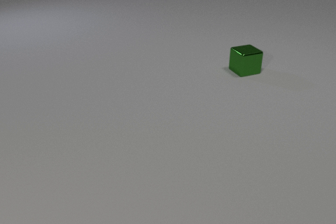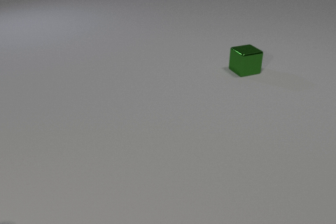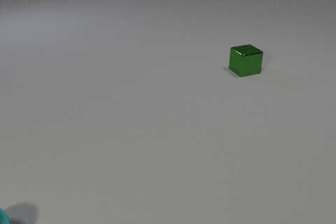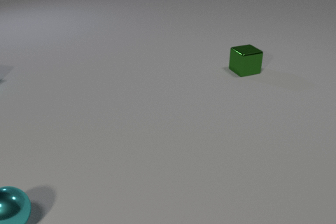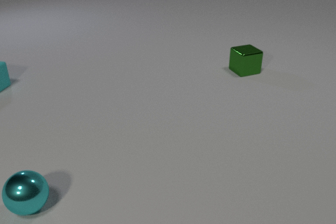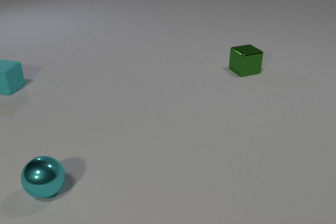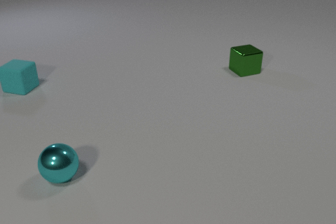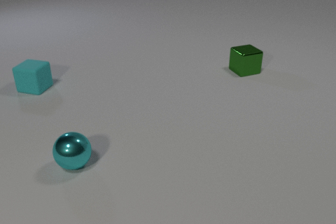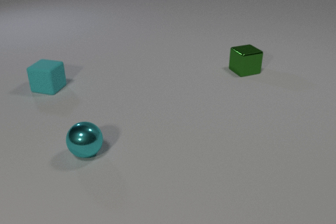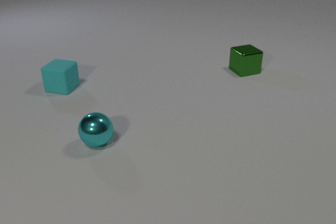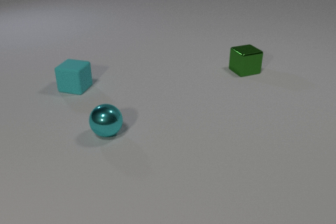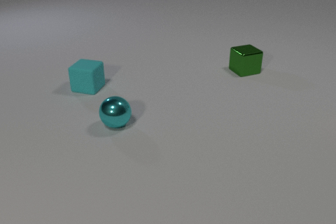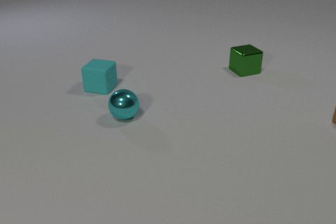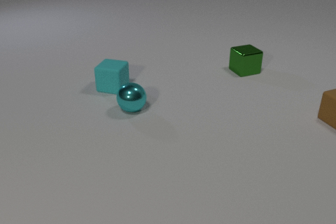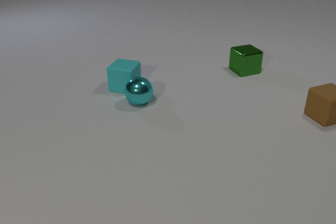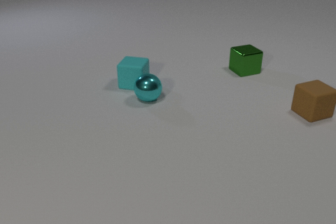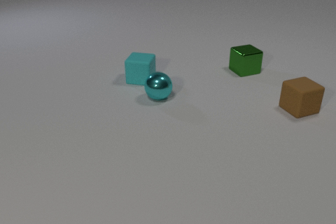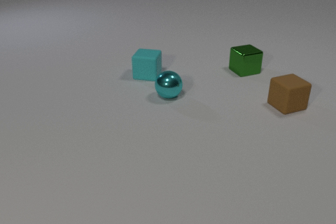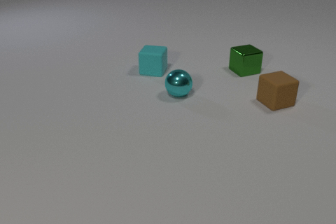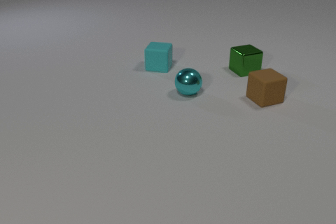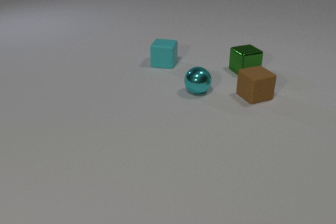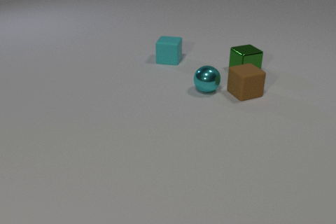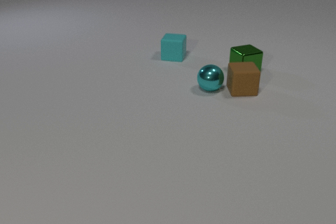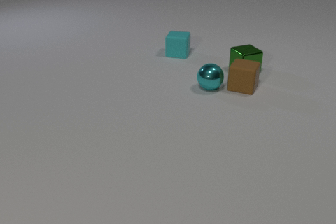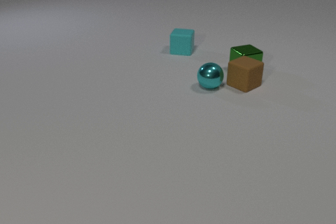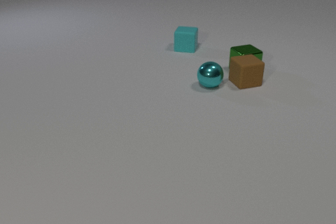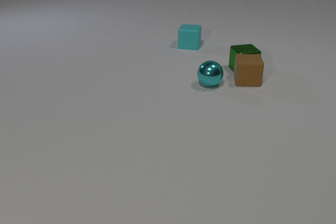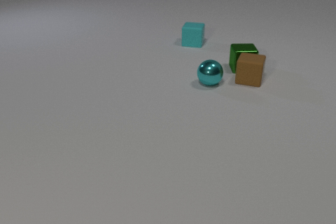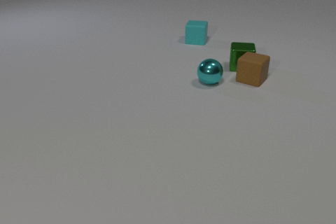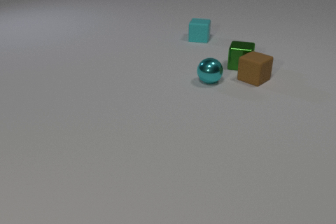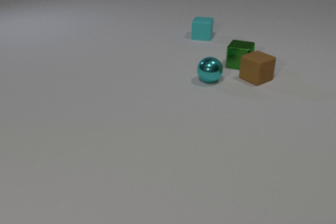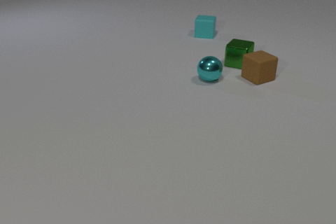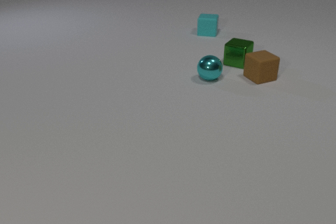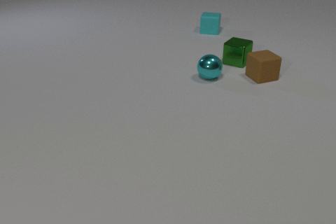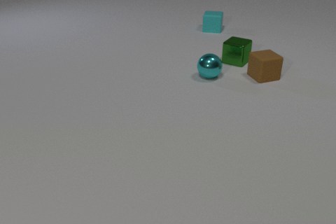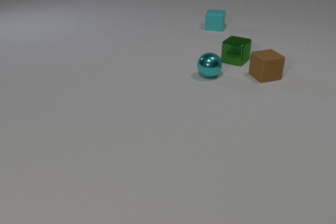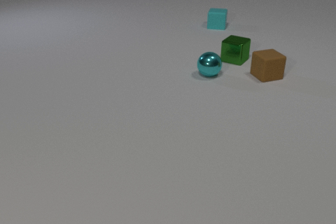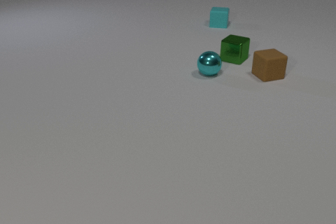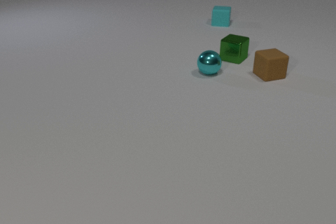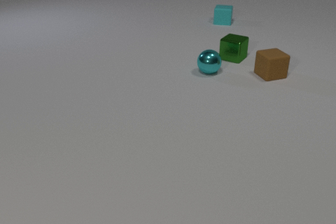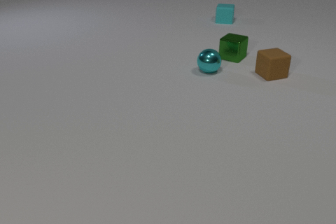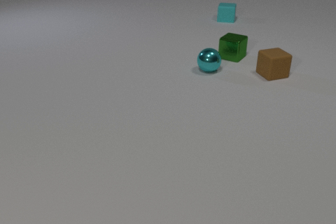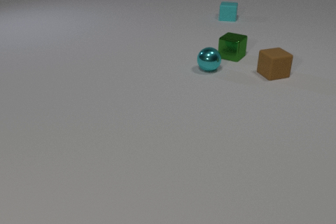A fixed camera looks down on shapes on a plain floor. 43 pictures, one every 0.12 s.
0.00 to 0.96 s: The cyan metal sphere comes in at the bottom edge, rolls away from the camera and to the right. The cyan rubber cube comes in at the left edge, slides to the right.
0.96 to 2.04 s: The cyan metal sphere rolls away from the camera and to the right. The cyan rubber cube slides to the right. The brown rubber cube comes in at the right edge, slides to the left. The cyan metal sphere and the cyan rubber cube collide.
2.04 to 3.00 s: The cyan metal sphere rolls to the right and away from the camera. The cyan rubber cube slides away from the camera and to the right. The brown rubber cube slides to the left and away from the camera, spins clockwise seen from above by about 90 degrees, its near face sliding to the left. The cyan metal sphere and the brown rubber cube collide. The brown rubber cube and the green metal cube collide.
3.00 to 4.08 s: The cyan metal sphere rolls away from the camera. The cyan rubber cube slides away from the camera and to the right. The brown rubber cube slides away from the camera and to the right, spins clockwise seen from above by about 90 degrees, its near face sliding to the left. The green metal cube slides away from the camera, spins so that its near face slides to the left, clockwise seen from above.
4.08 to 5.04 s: The cyan metal sphere rolls away from the camera. The cyan rubber cube slides away from the camera. The brown rubber cube slides to the right and away from the camera. The green metal cube slides away from the camera.
What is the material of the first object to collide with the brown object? metal.
How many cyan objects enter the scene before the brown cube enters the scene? 2.
Are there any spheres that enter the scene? yes.
